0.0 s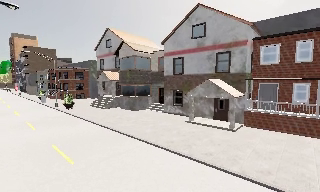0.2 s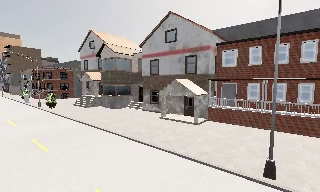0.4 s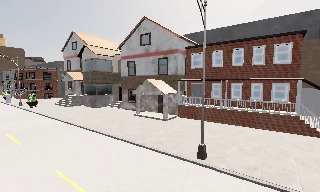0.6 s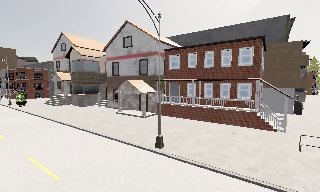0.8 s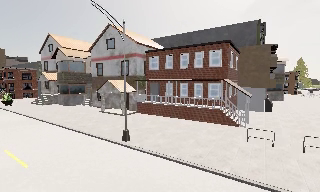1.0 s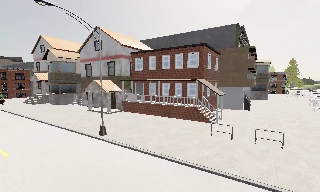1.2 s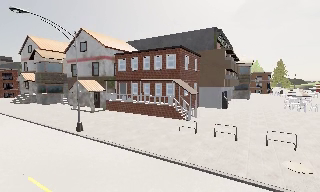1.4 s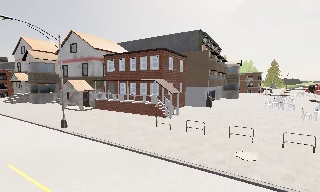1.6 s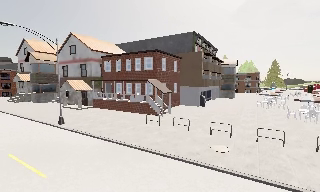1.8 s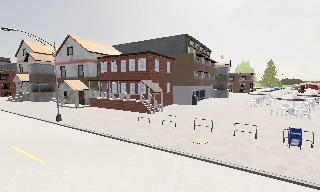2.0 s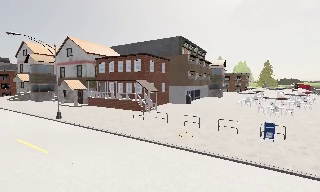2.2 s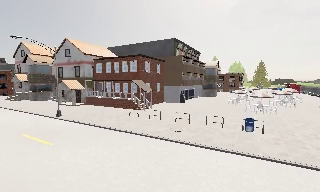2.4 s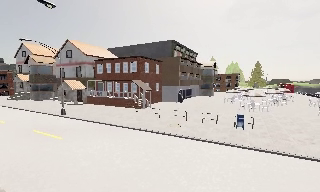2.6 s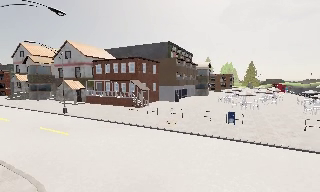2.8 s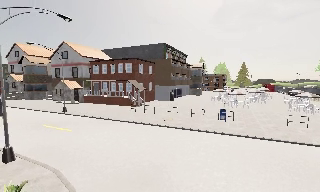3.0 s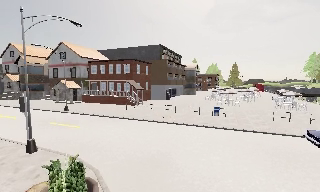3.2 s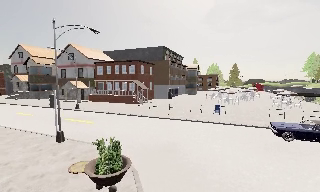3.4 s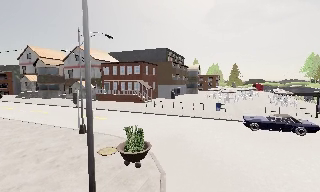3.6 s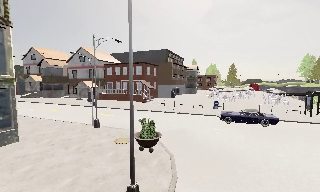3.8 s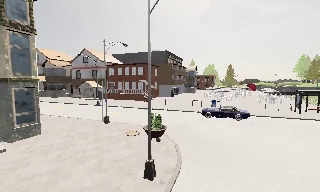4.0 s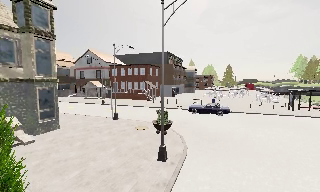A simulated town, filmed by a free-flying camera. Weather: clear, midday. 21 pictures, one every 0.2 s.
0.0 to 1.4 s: The camera swings to its right by about 10 degrees, and the scene slides to the left. It travels to its right and backward, about 15 m, so close, fixed things drift to the left.
1.4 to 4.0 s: The camera travels backward, about 17 m, so what stands in front gets smaller.
The film runs forward here.
